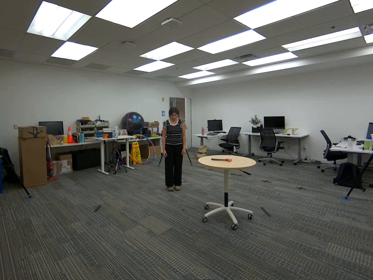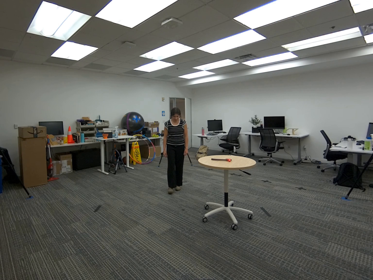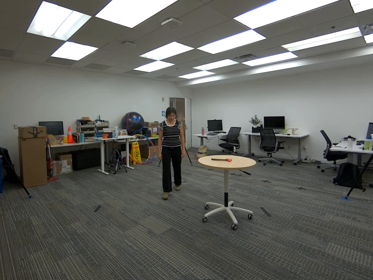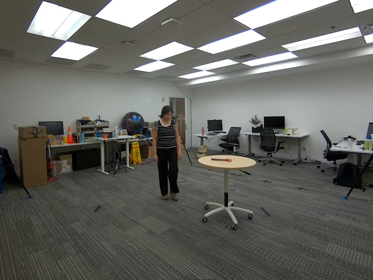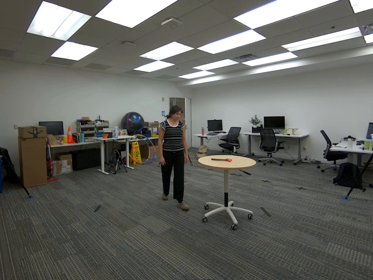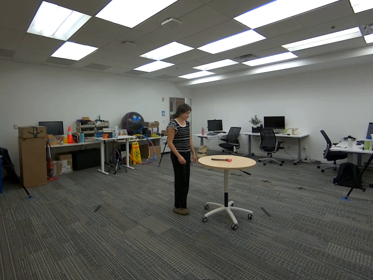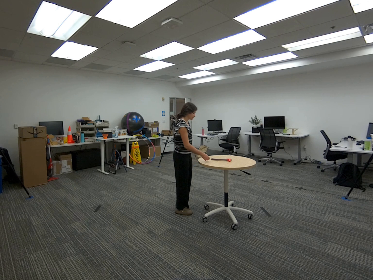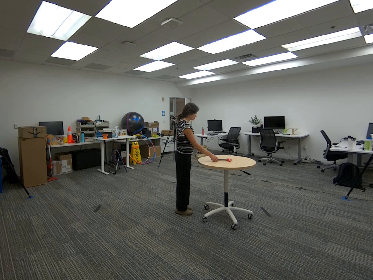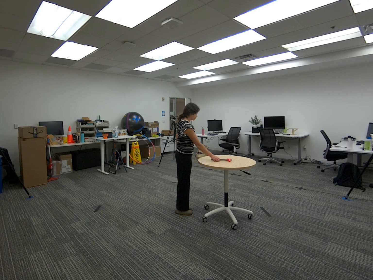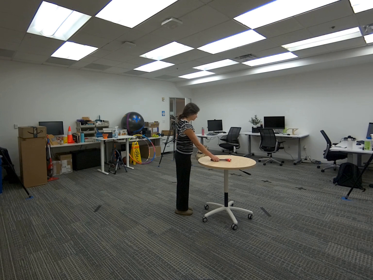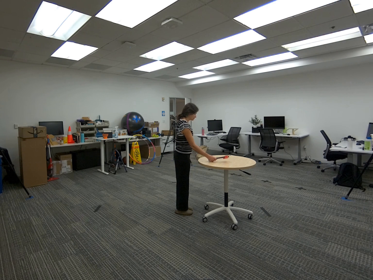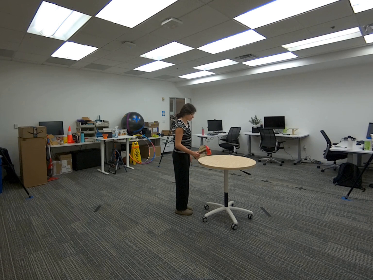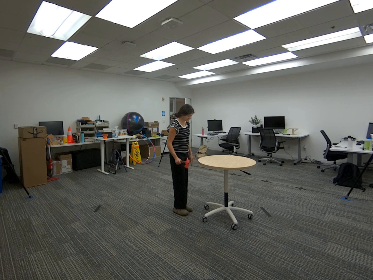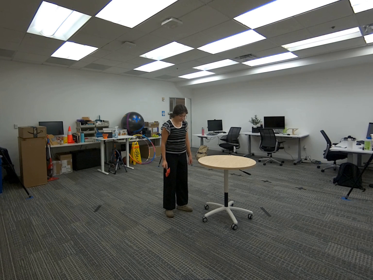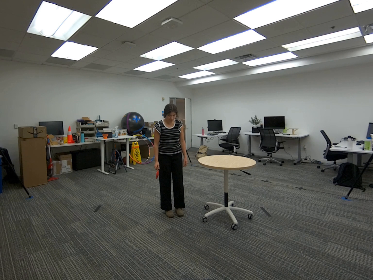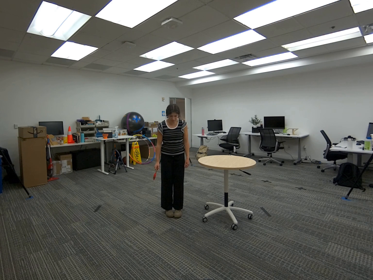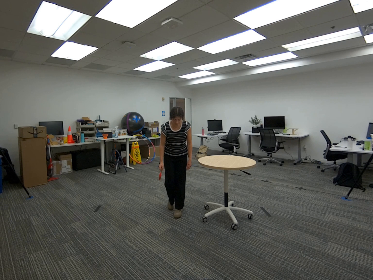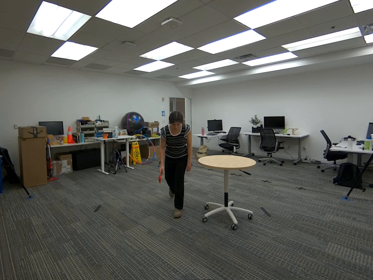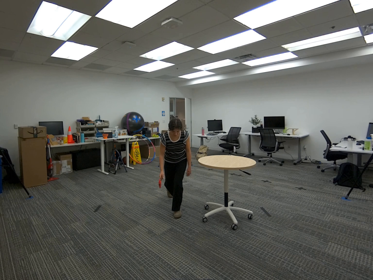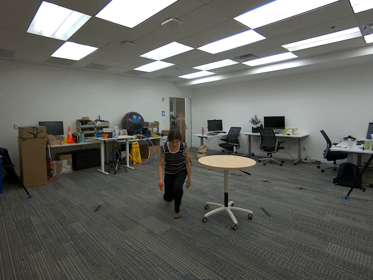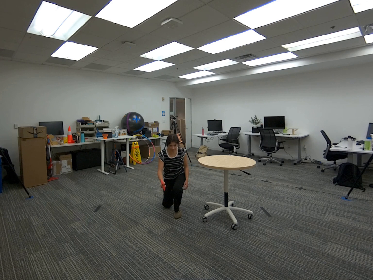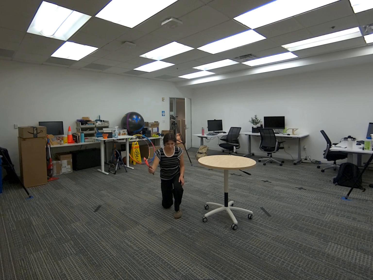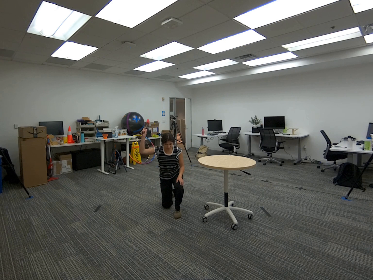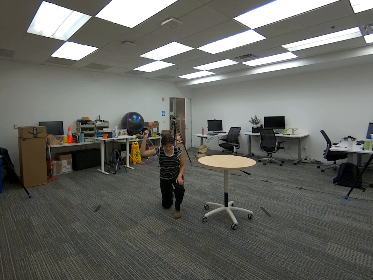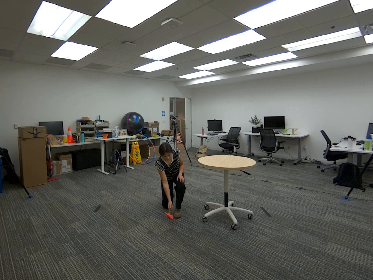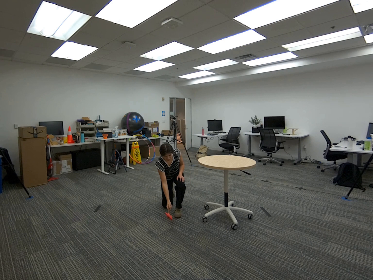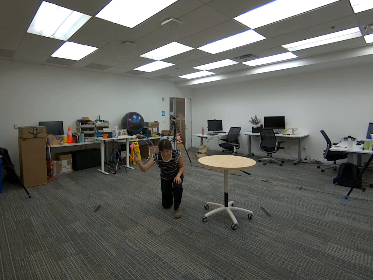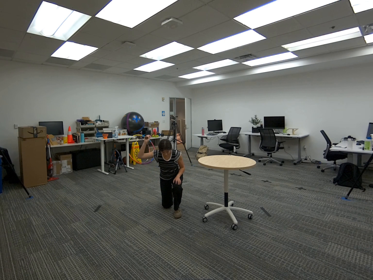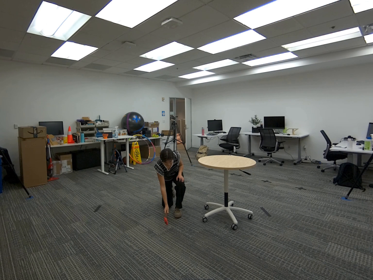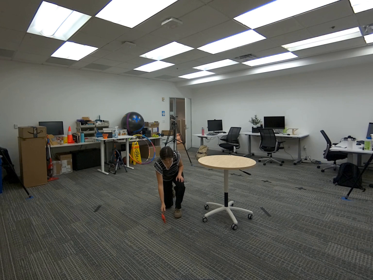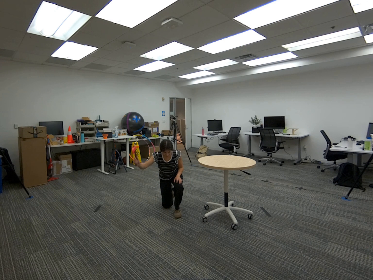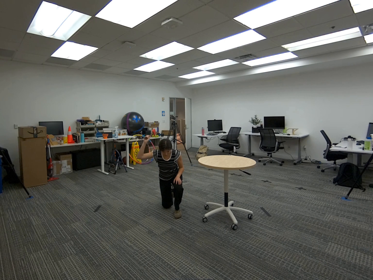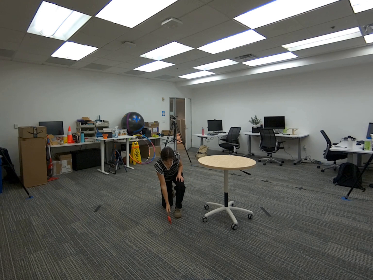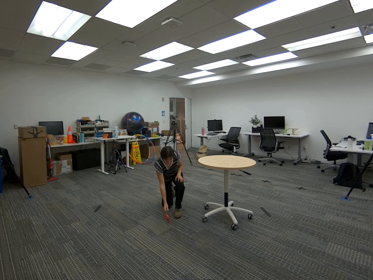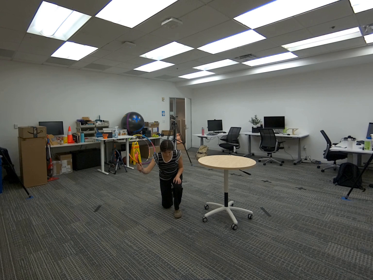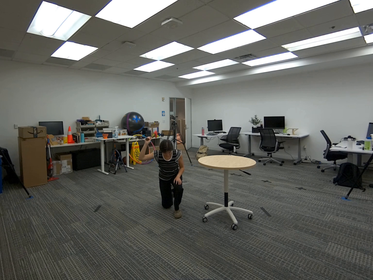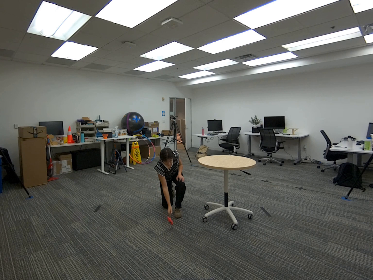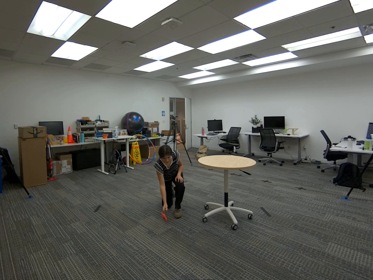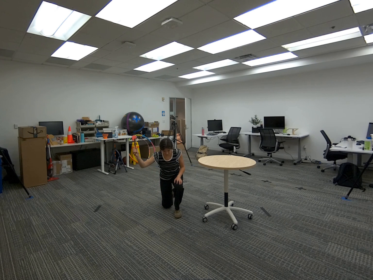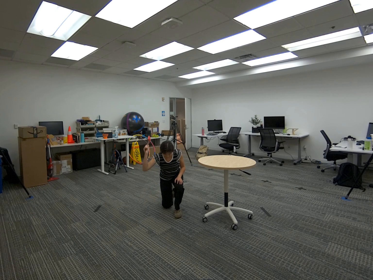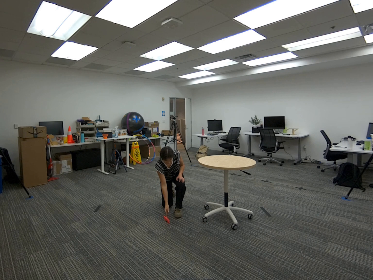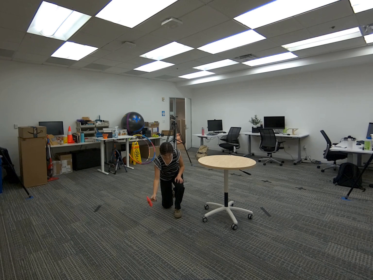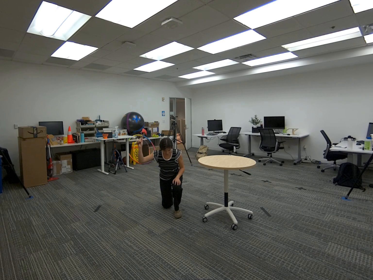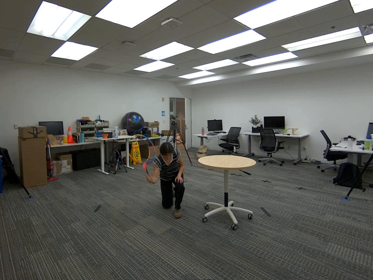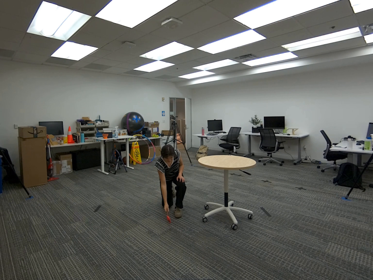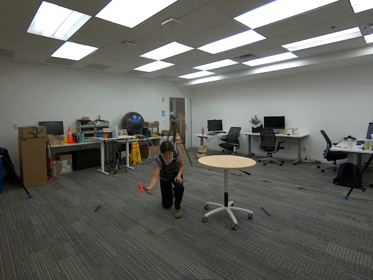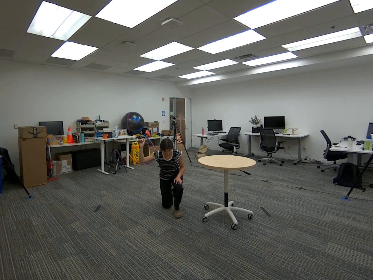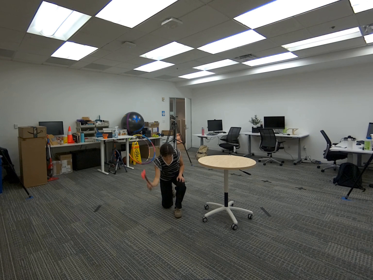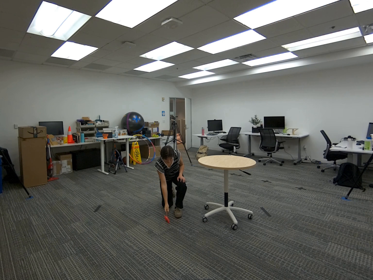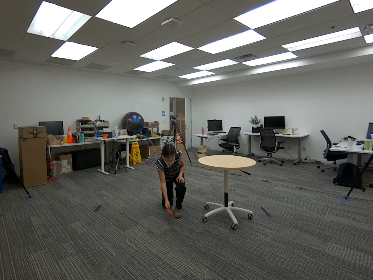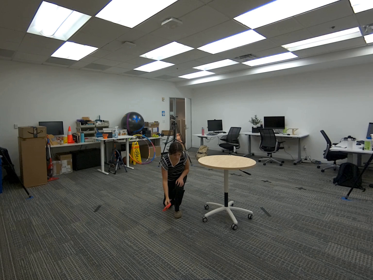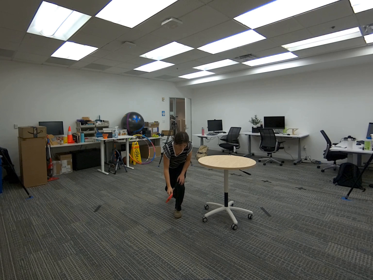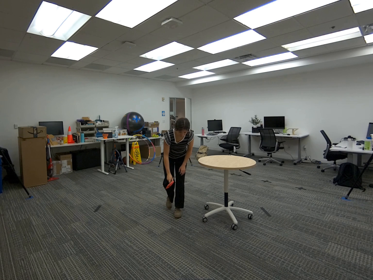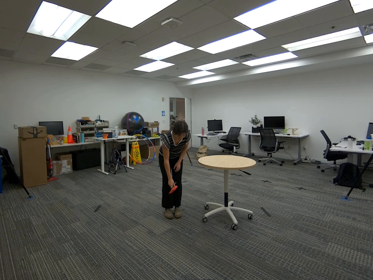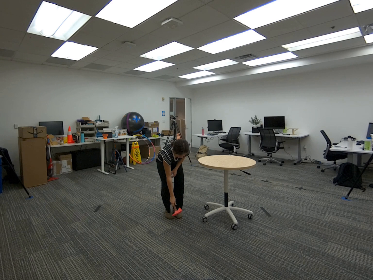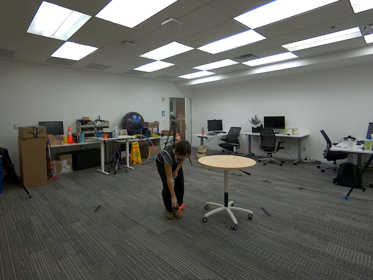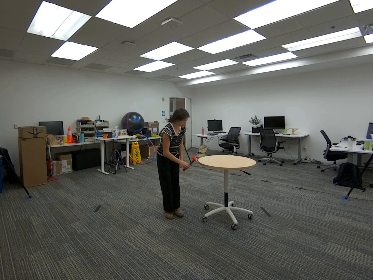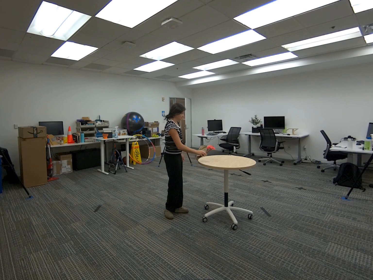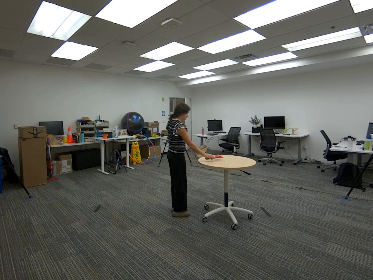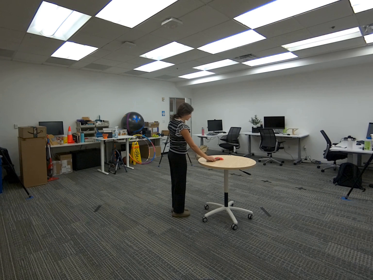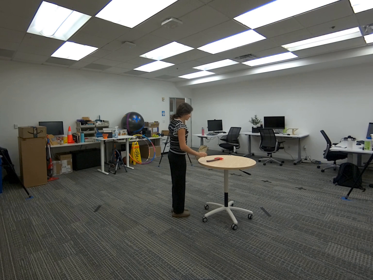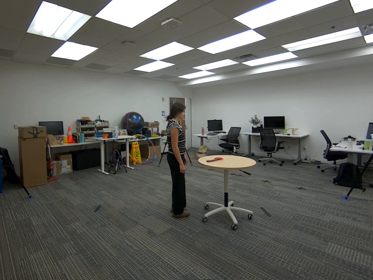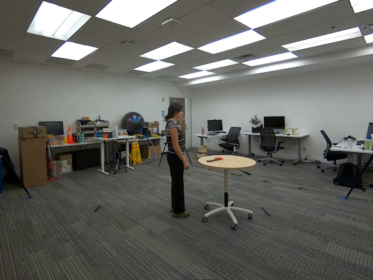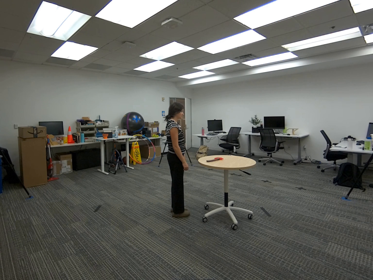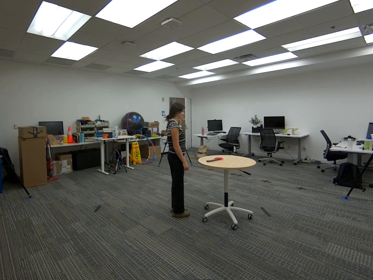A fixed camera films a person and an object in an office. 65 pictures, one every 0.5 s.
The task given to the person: Walk to the round table and grasp the hatchet with your right hand. Turn around and lower your body into a lunge position, with one knee on the ground and the other bent at 90 degrees. Raise the hatchet above your head and perform a chopping motion toward the ground. Repeat this action a few times, then stand up and place the hatchet back on the round table.
